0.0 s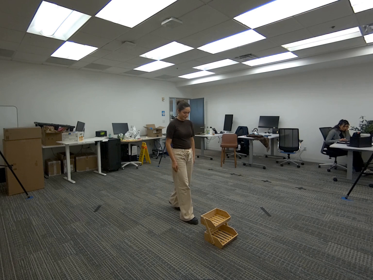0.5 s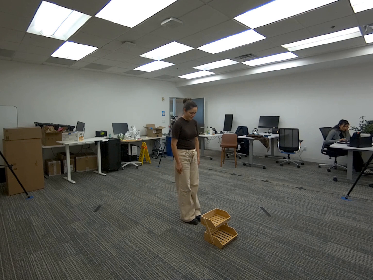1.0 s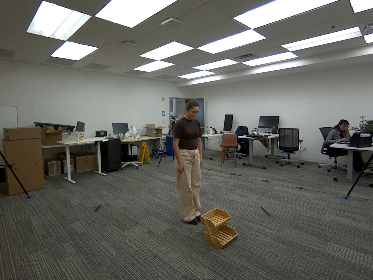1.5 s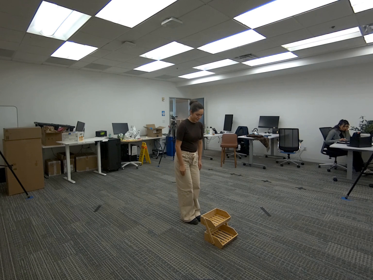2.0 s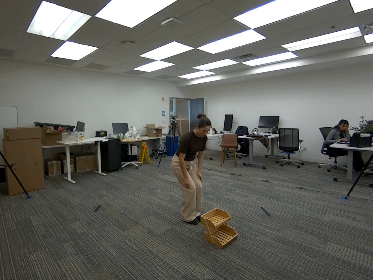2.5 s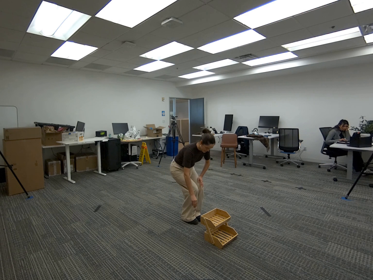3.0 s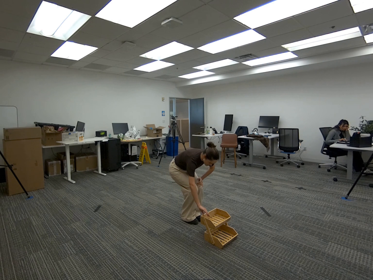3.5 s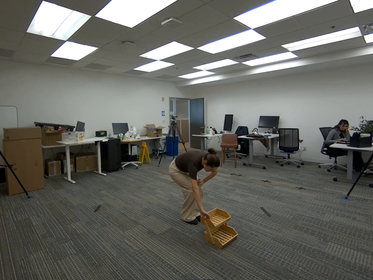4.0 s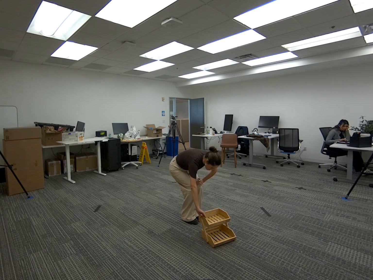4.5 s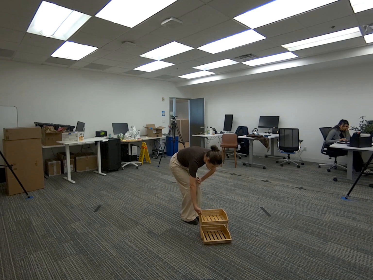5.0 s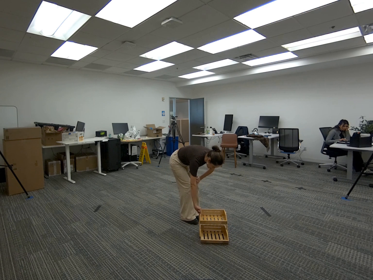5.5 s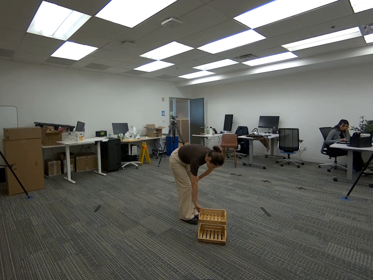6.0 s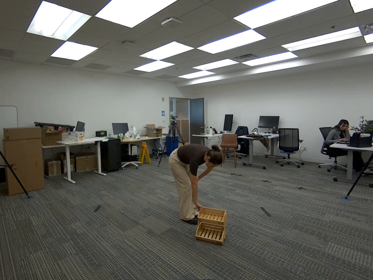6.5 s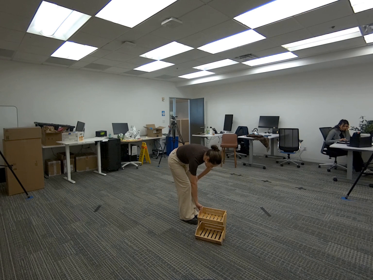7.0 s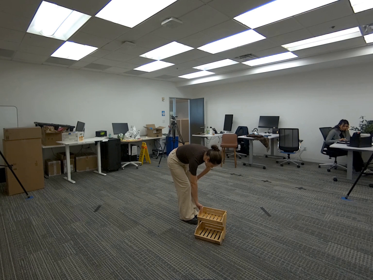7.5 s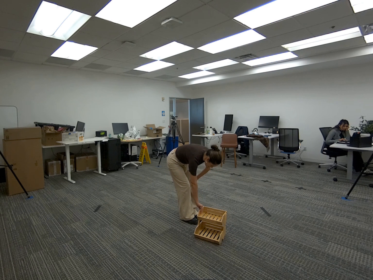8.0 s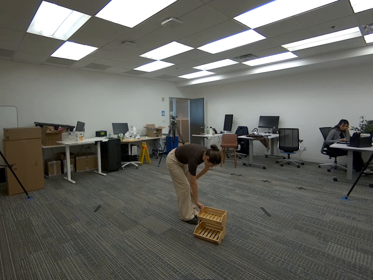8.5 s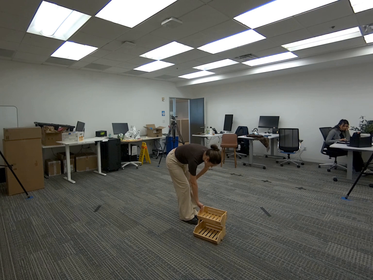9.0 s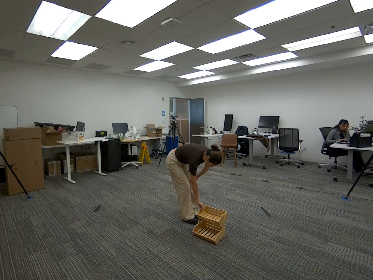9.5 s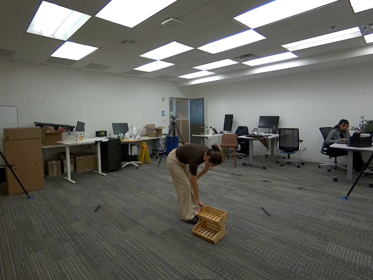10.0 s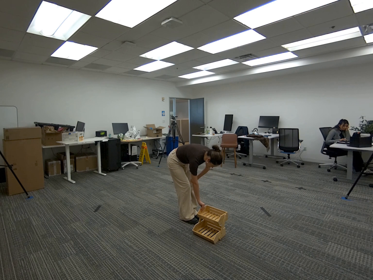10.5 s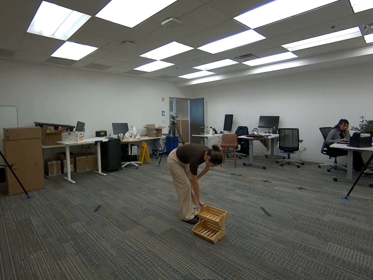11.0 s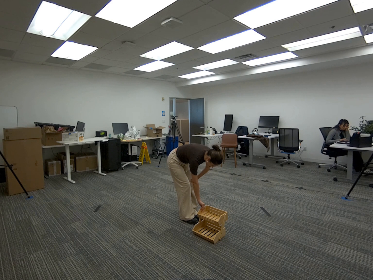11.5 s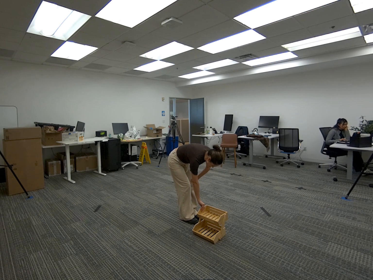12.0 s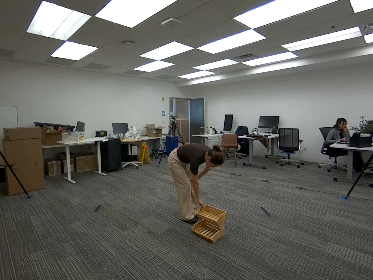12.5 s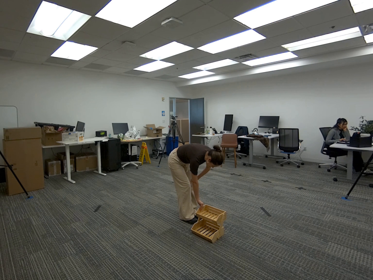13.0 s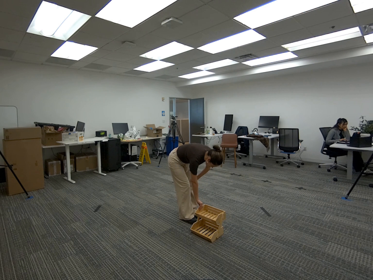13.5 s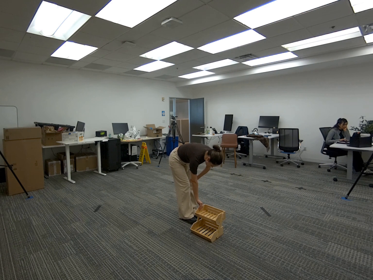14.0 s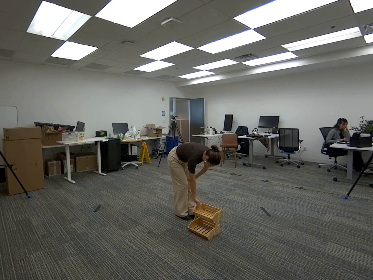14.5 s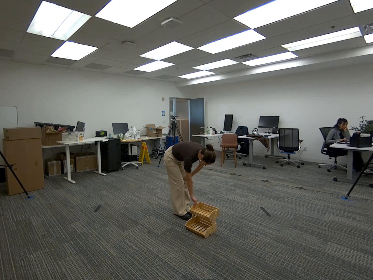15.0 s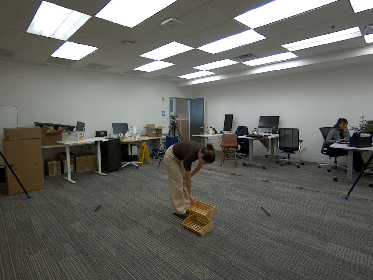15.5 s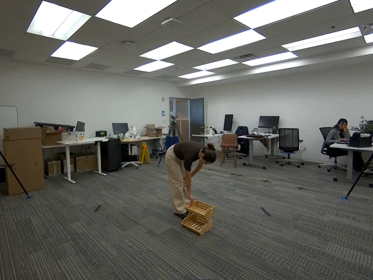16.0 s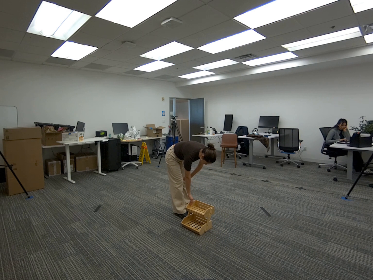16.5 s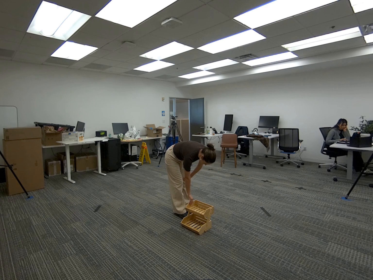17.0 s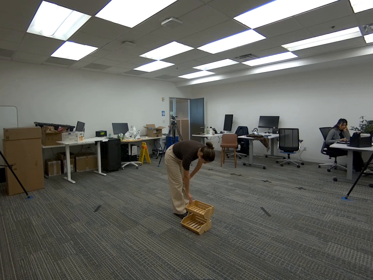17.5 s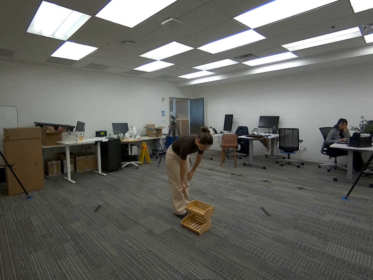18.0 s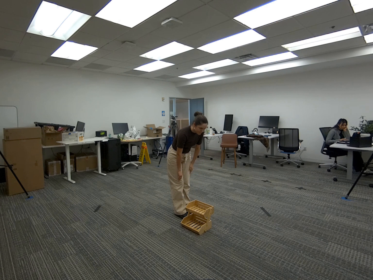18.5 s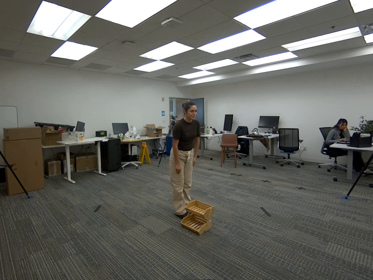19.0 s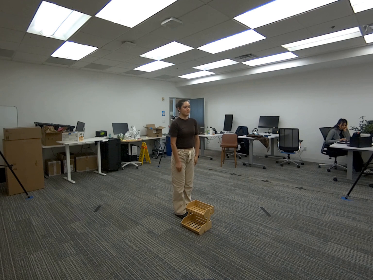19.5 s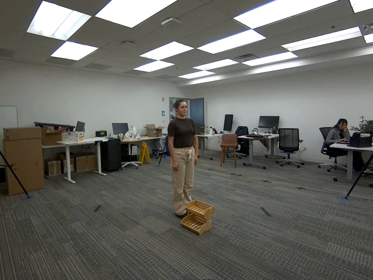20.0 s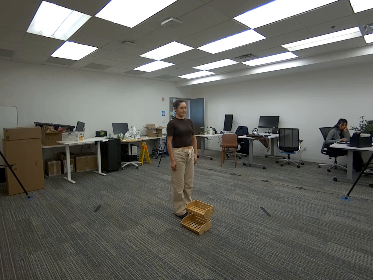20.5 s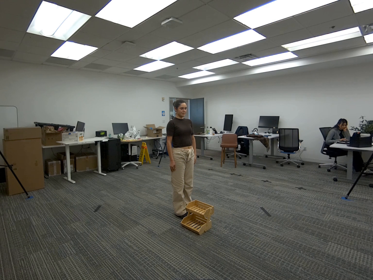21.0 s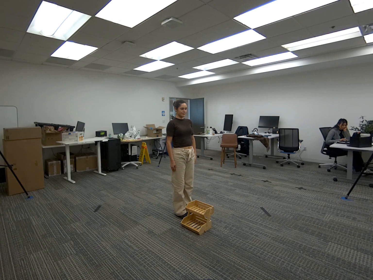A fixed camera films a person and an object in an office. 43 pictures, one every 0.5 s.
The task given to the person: Walk over to the wooden crate and rotate the wooden crate 90°.
